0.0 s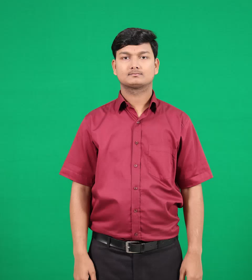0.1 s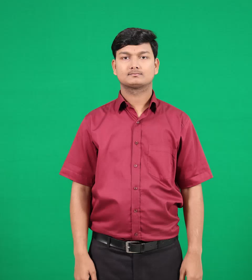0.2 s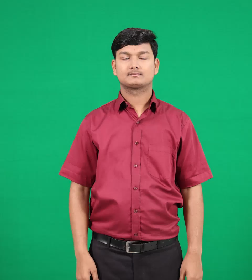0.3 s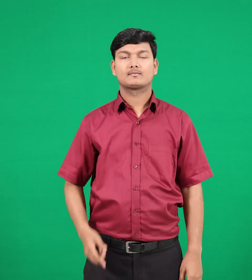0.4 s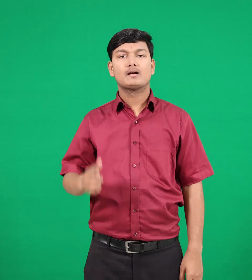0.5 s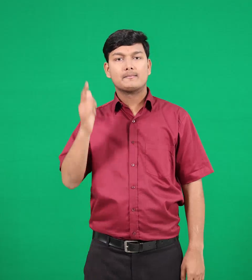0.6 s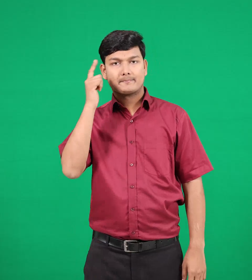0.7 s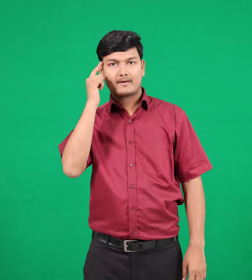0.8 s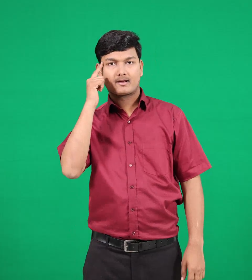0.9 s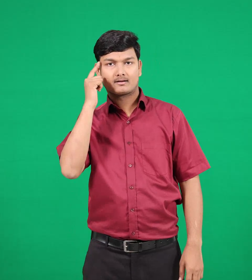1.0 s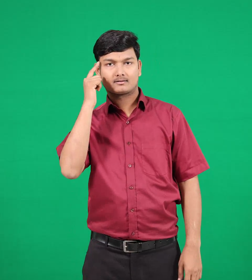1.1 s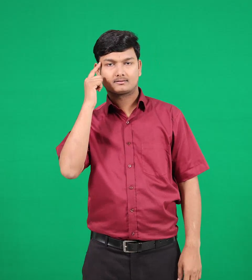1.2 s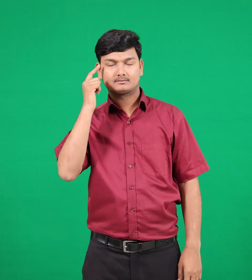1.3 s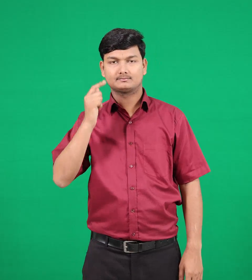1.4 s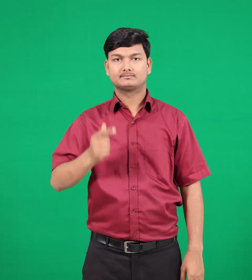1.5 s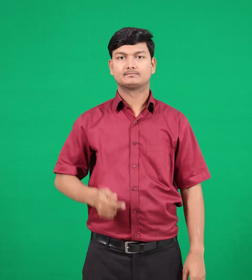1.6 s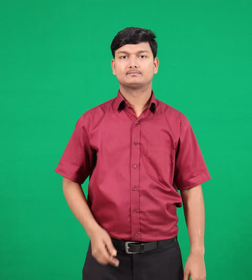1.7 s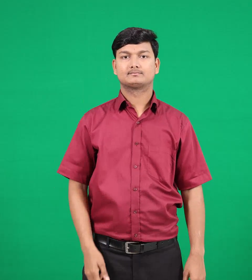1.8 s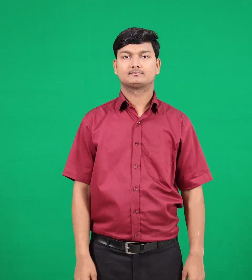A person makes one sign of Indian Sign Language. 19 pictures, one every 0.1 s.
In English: mind
